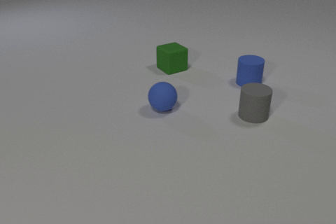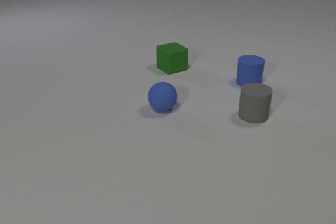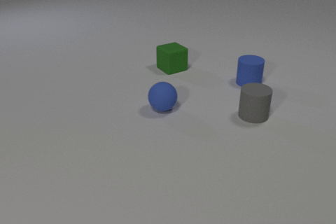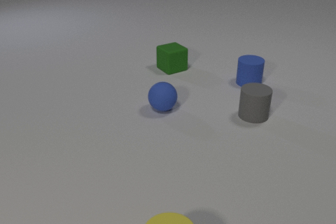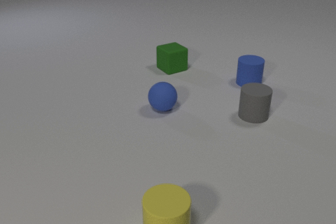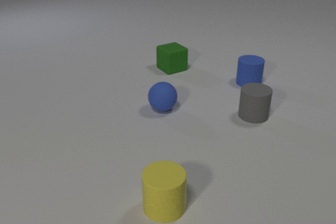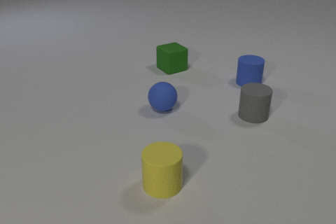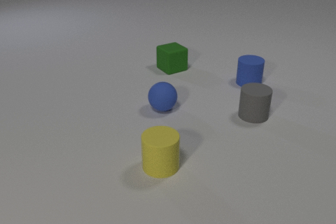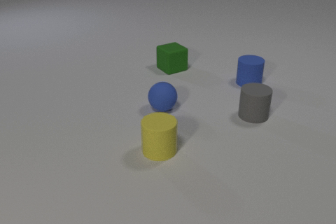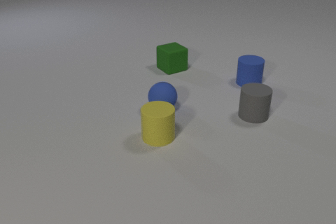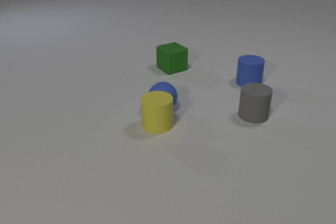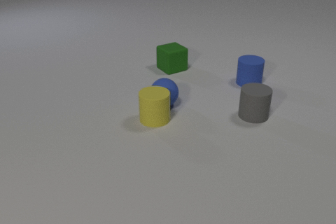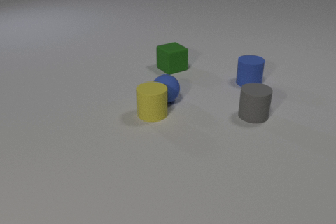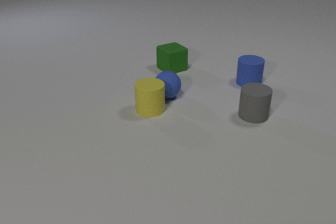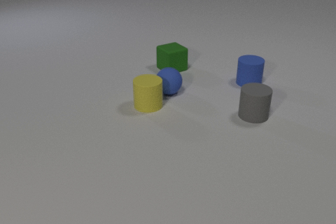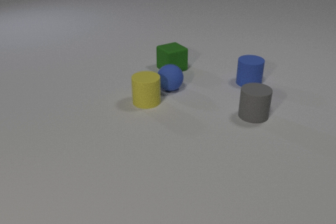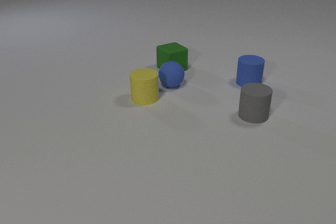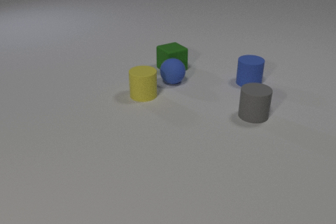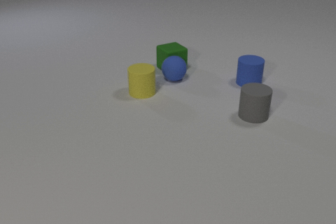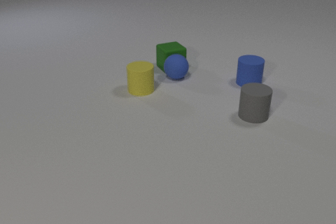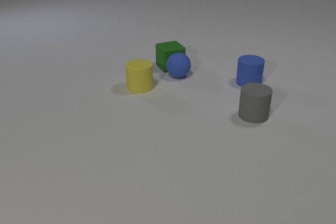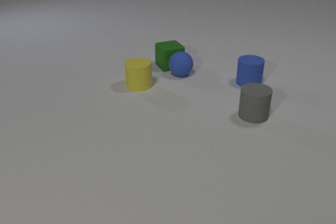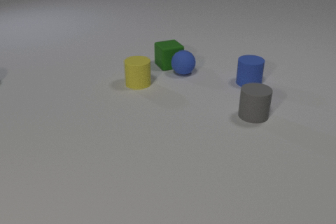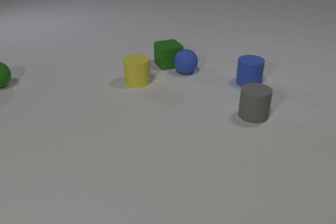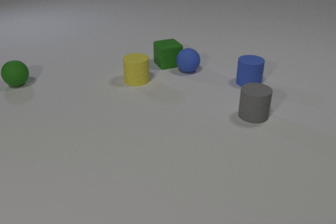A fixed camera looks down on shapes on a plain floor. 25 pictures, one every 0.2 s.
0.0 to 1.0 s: The yellow rubber cylinder comes in at the bottom edge, slides away from the camera.
1.0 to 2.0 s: The yellow rubber cylinder slides away from the camera. The yellow rubber cylinder and the blue rubber sphere collide.
2.0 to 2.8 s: The yellow rubber cylinder slides away from the camera. The blue rubber sphere rolls away from the camera.
2.8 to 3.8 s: The yellow rubber cylinder slides away from the camera. The blue rubber sphere rolls away from the camera. The blue rubber sphere and the green rubber cube collide.
3.8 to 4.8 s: The yellow rubber cylinder slides away from the camera. The blue rubber sphere rolls away from the camera and to the right. The green rubber sphere comes in at the left edge, rolls to the right. The green rubber cube slides away from the camera.
How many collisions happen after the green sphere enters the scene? 0.
What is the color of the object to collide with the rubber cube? blue.
How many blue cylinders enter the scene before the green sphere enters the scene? 0.
